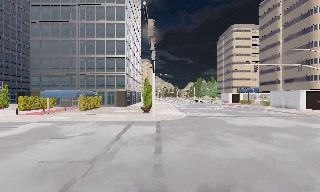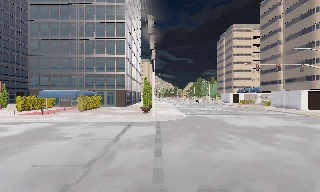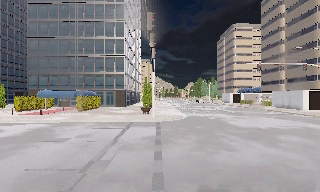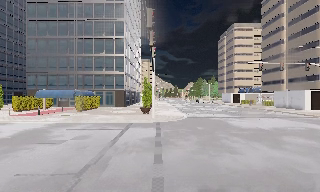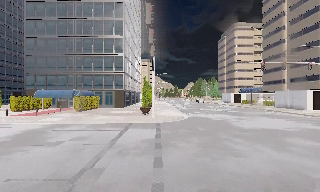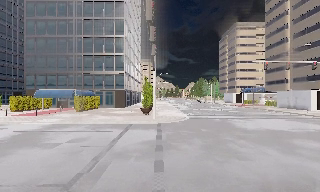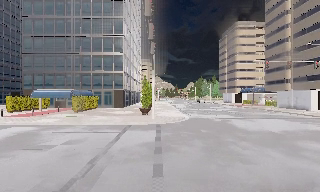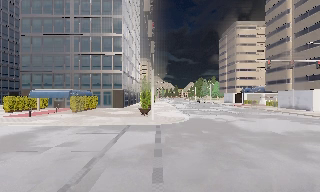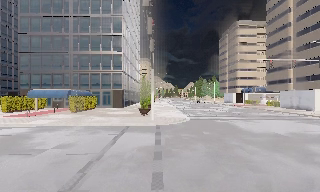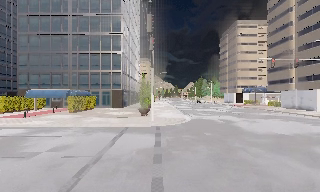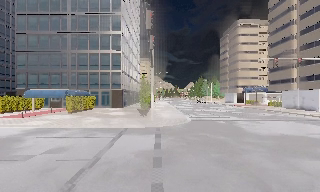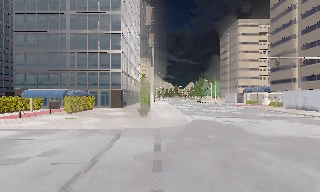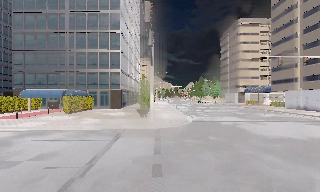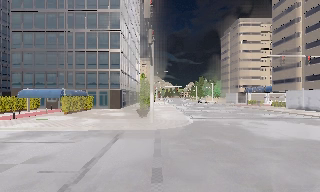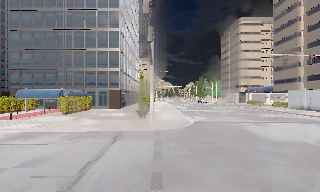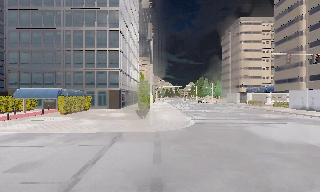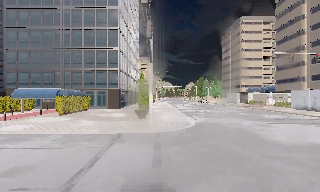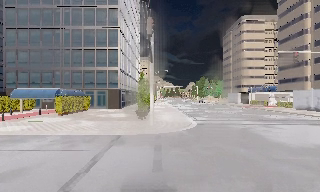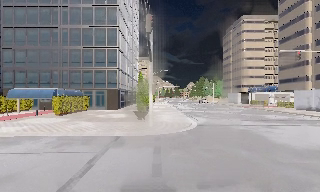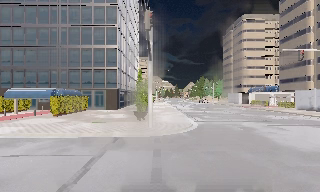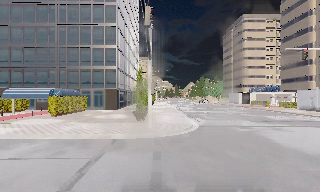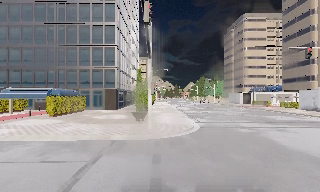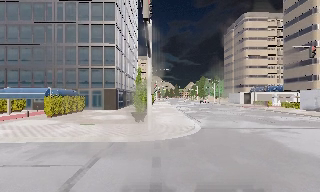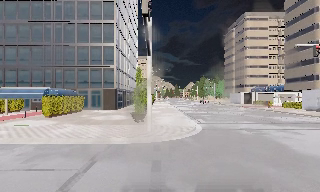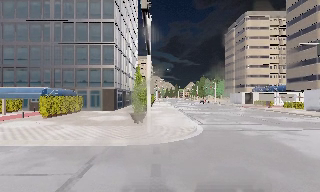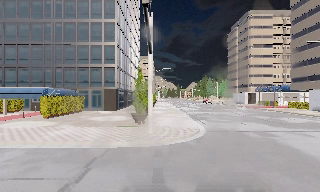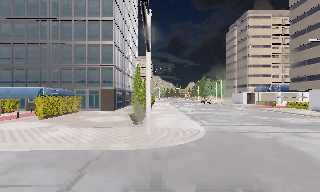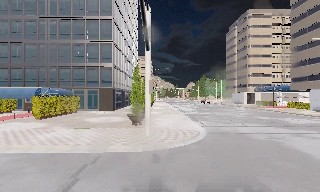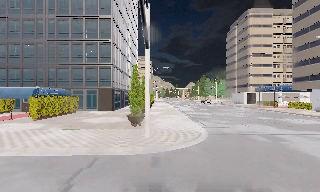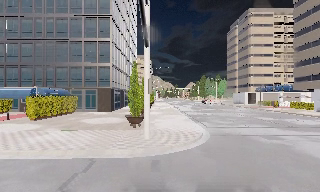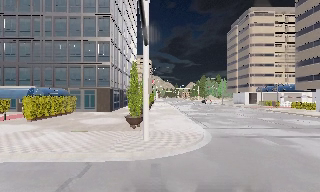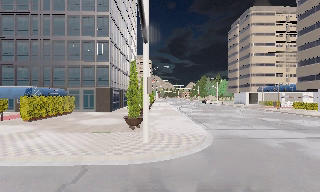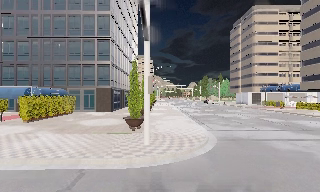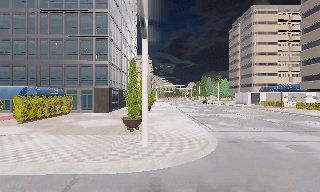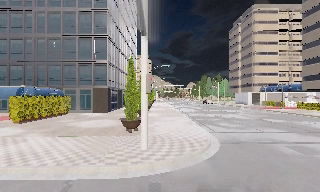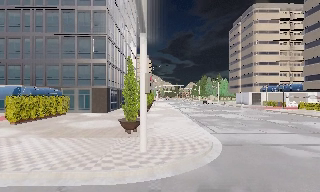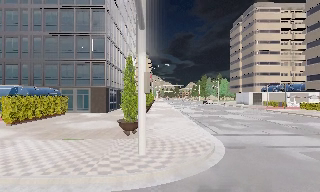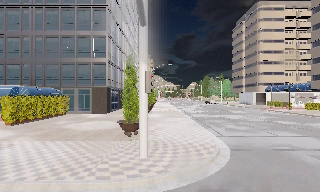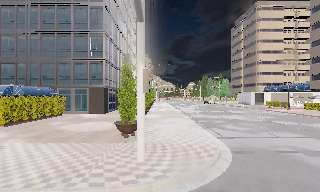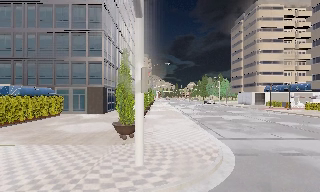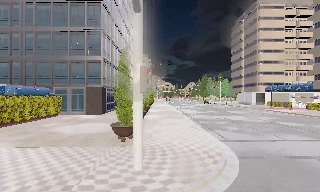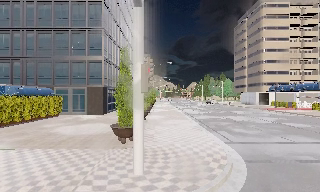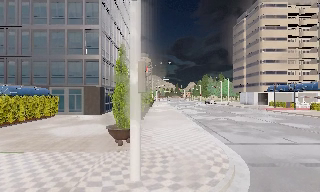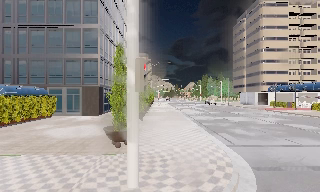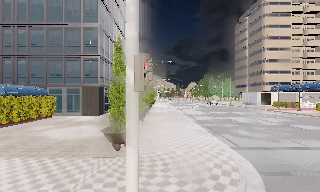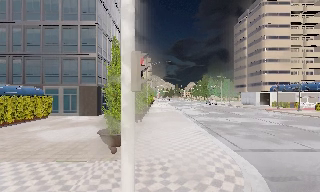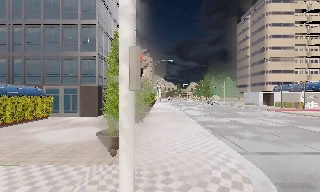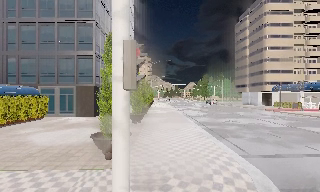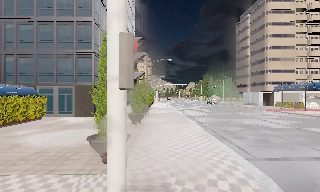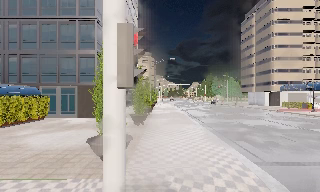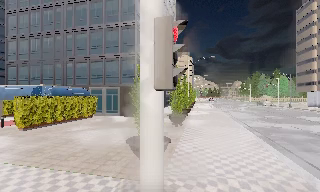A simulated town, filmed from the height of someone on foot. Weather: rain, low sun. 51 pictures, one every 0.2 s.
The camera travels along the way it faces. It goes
forward.
0.0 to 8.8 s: The camera travels forward, about 15 m, so what stands in front looms larger.
8.8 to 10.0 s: The camera swings to its left by about 15 degrees, and the scene slides to the right. It travels forward, about 2 m, so what stands in front looms larger.
The film runs forward here.
